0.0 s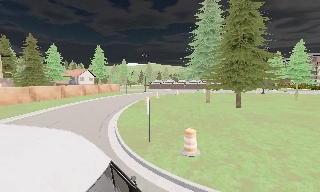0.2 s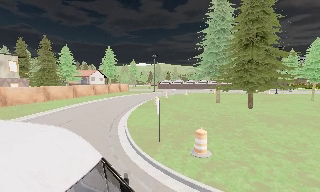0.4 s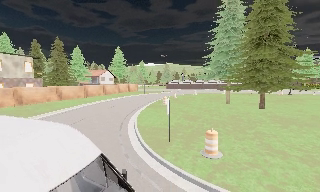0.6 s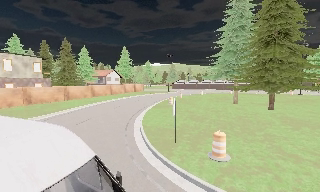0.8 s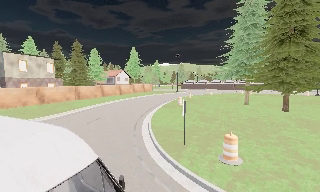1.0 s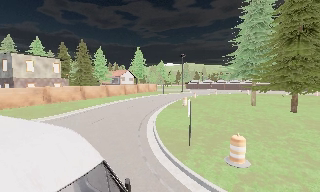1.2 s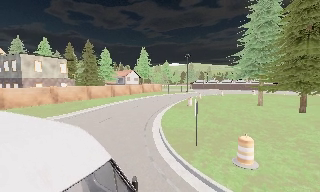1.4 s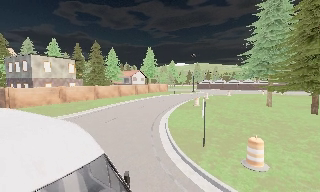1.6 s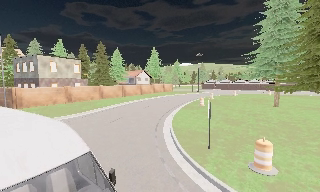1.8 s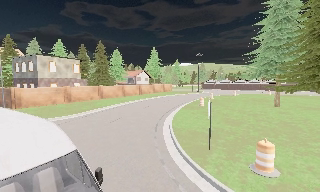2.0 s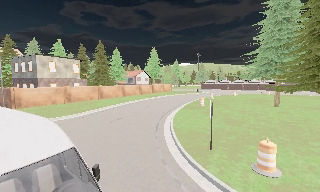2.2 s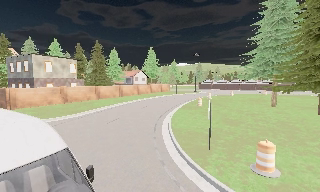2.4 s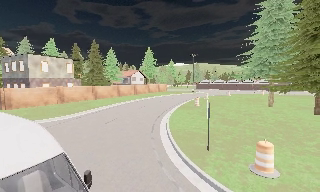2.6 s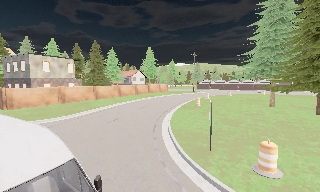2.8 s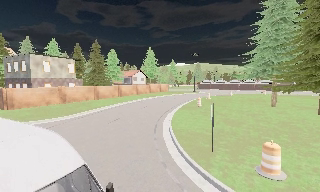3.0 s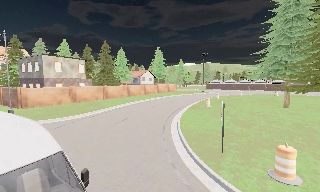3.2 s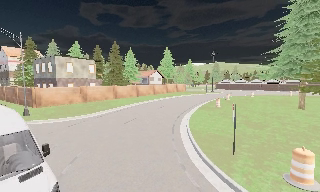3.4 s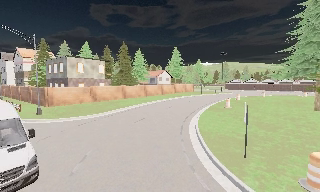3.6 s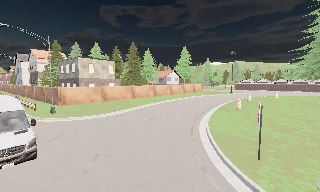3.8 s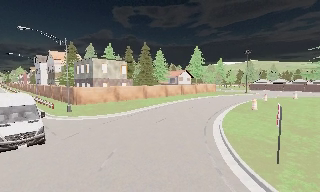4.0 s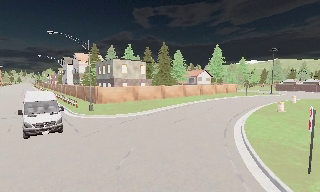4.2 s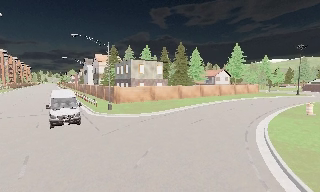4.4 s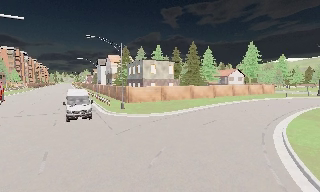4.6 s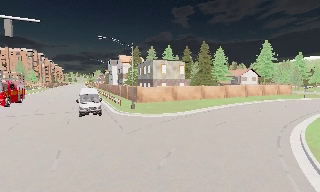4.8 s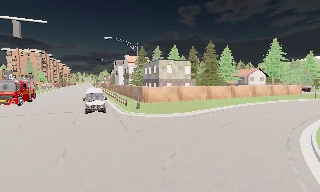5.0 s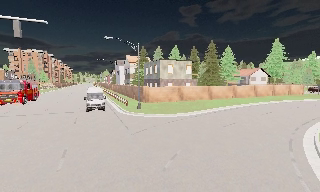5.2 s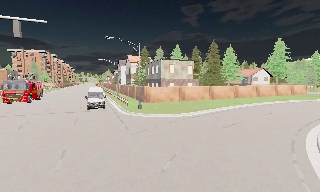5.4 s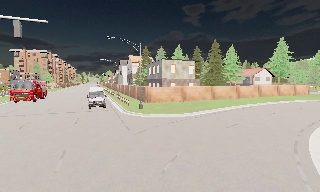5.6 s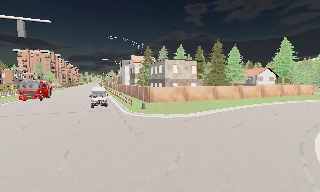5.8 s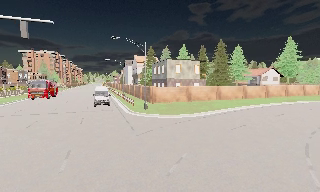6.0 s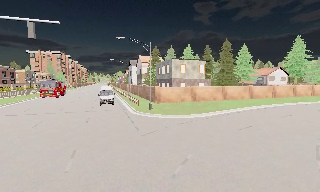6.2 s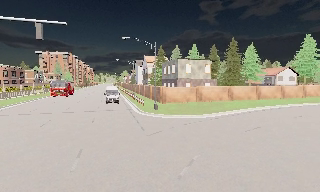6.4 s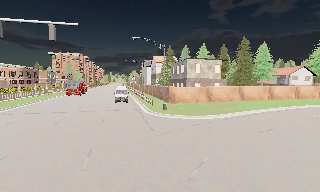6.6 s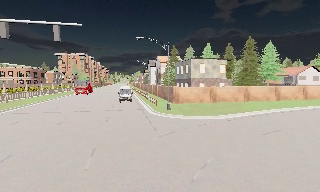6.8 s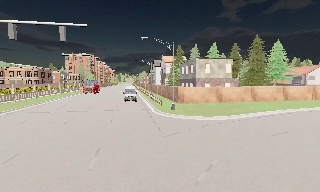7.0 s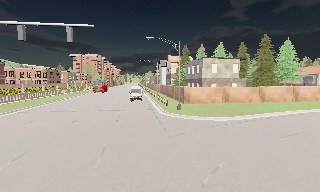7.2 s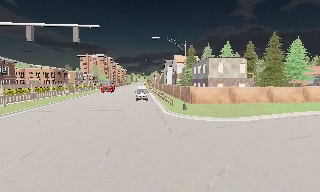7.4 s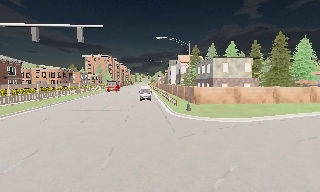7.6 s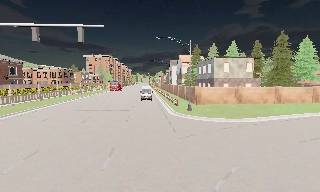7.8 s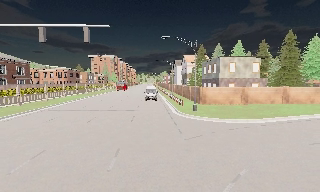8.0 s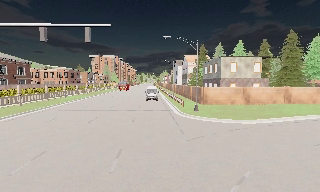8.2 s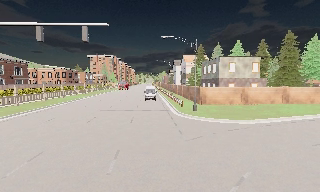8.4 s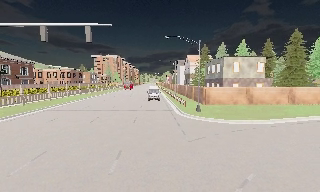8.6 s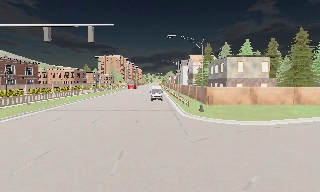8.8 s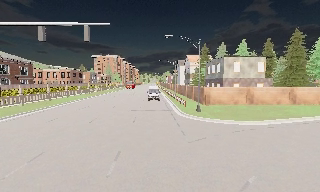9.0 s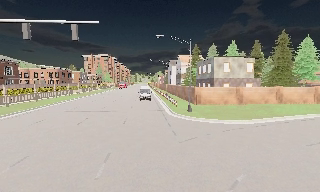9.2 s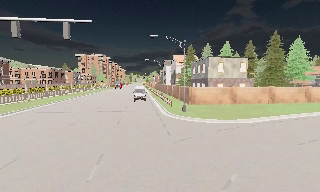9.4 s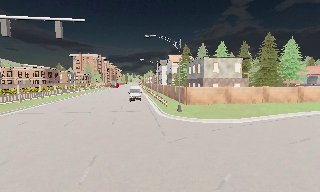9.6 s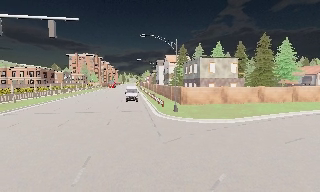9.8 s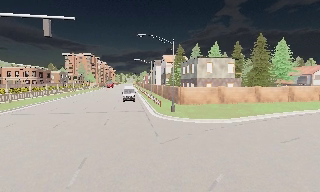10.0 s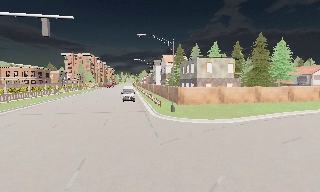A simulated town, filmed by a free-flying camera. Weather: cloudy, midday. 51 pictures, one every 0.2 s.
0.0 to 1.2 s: The scene slides to the right, as the camera pans about 15 degrees to its left.
1.2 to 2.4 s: The camera shifts only a little, or ends up much as it began.
2.4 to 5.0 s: The scene slides to the right, as the camera pans about 40 degrees to its left. It travels forward and to its left, about 1 m.
5.0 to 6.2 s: The camera shifts only a little, or ends up much as it began.
6.2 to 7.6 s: The scene slides to the right, as the camera pans about 10 degrees to its left.
7.6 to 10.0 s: The camera travels forward, about 1 m, so what stands in front looms larger.
The film runs backward here.
